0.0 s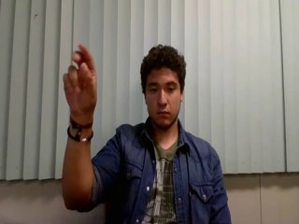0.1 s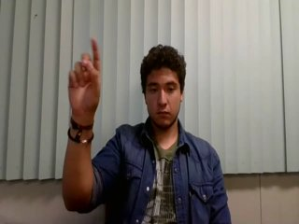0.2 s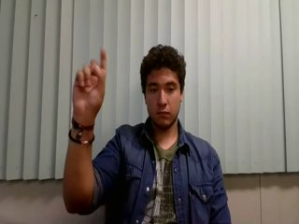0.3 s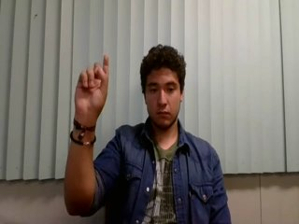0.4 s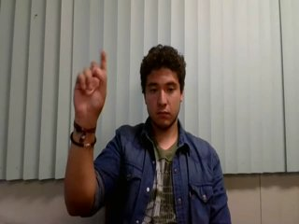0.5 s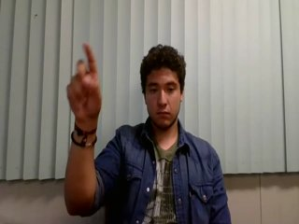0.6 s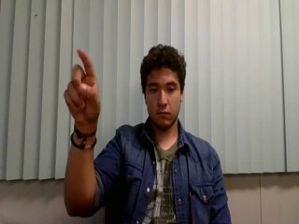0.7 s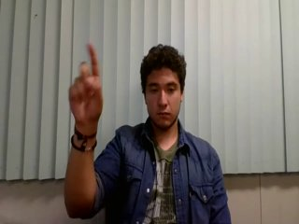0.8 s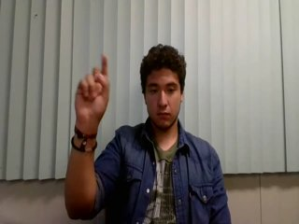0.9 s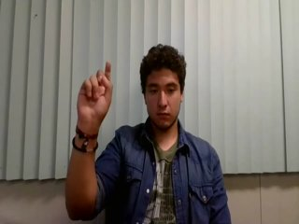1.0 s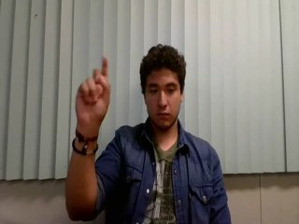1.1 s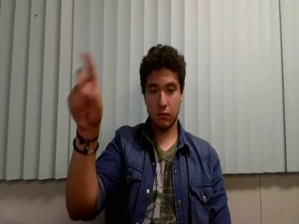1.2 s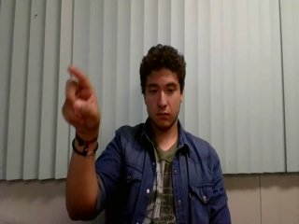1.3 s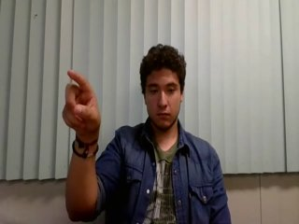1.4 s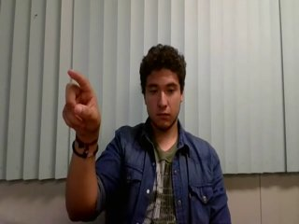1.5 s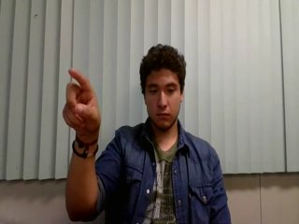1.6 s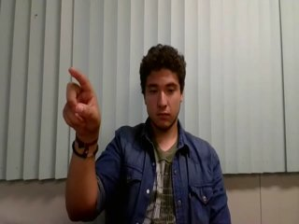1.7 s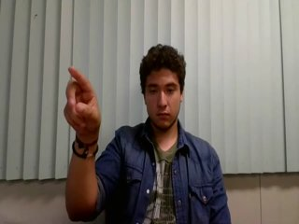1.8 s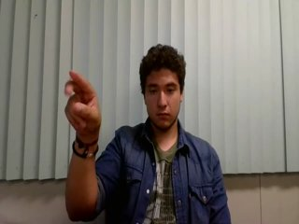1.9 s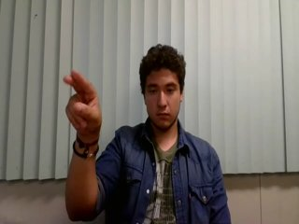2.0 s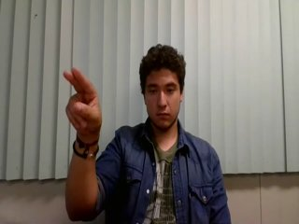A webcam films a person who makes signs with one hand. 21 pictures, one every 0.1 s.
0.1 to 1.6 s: Double click with one finger.
1.7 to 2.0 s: Pointing with two fingers.
